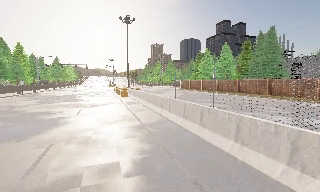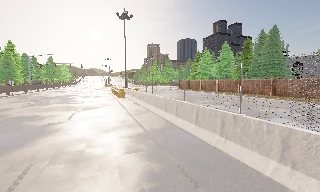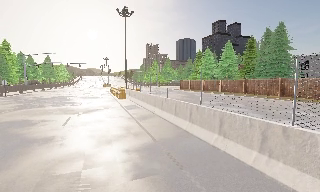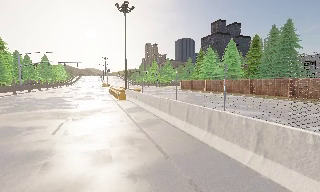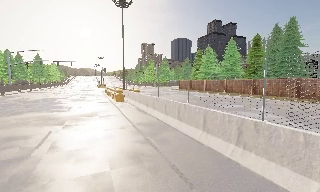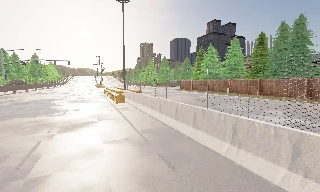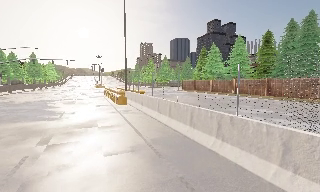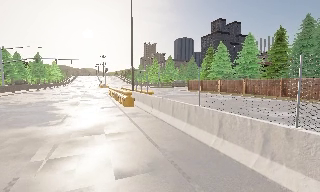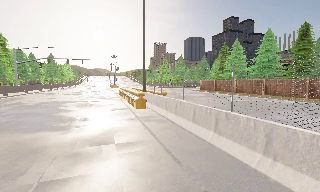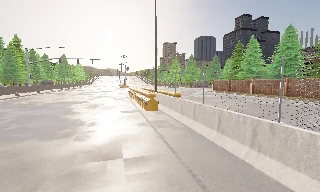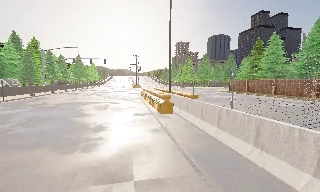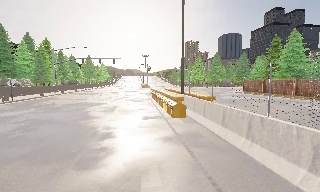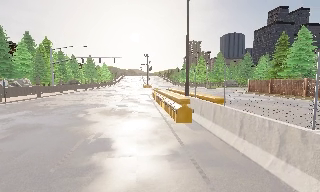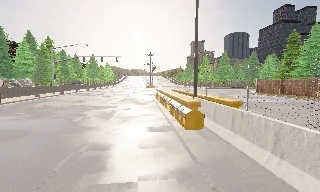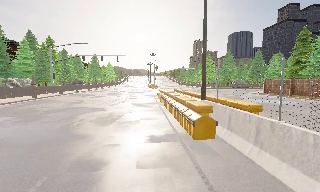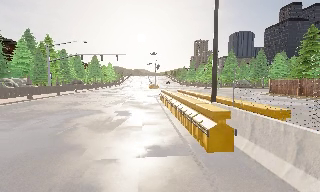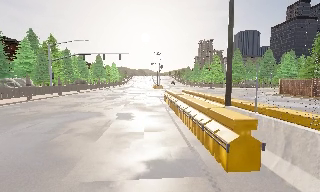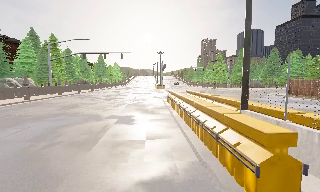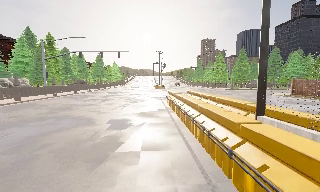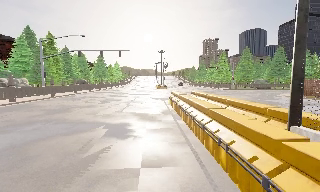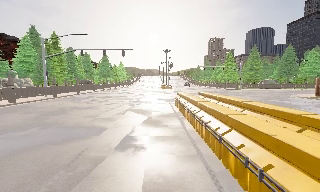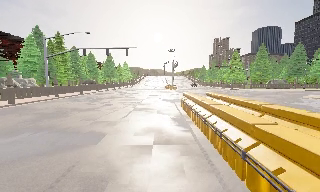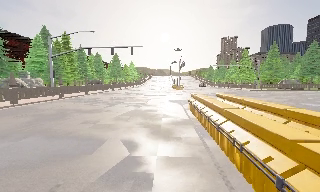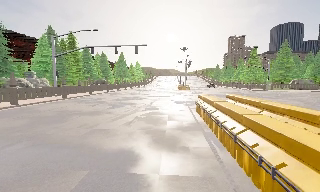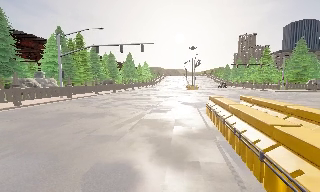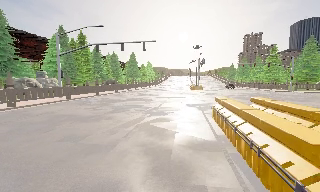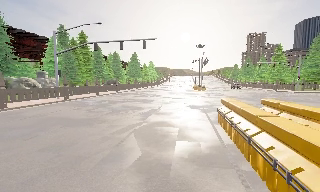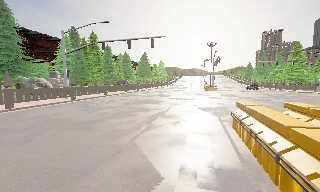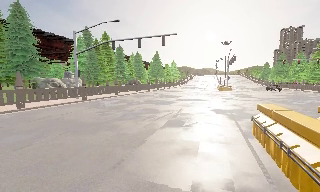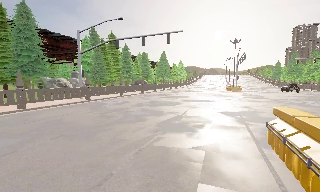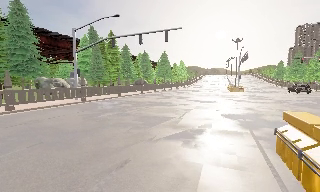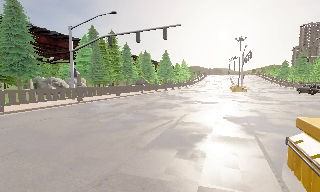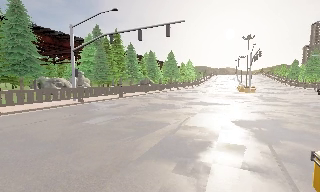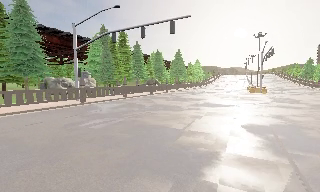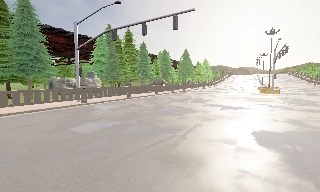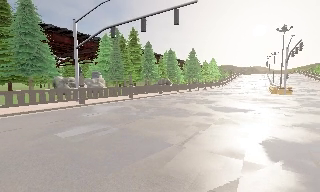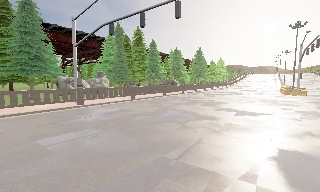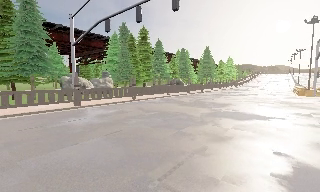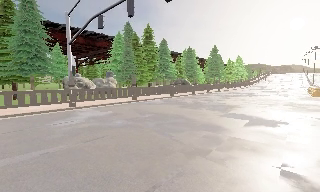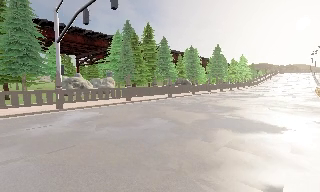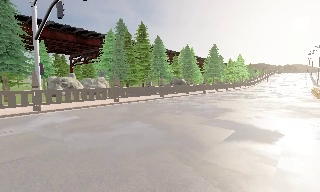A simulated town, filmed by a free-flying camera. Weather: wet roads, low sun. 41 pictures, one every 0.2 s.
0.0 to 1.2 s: The camera travels forward, about 8 m, so what stands in front looms larger.
1.2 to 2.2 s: The camera swings to its left by about 15 degrees, and the scene slides to the right. It travels forward, about 6 m, so what stands in front looms larger.
2.2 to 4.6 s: The camera pans to its left, which is counterclockwise from overhead, by about 15 degrees. It travels forward, about 12 m, so what stands in front looms larger.
4.6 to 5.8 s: The camera swings to its left by about 15 degrees, and the scene slides to the right. It travels forward, about 5 m, so what stands in front looms larger.
5.8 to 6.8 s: The camera travels forward and to its right, about 4 m, so what stands in front looms larger.
6.8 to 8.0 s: The camera pans to its left, which is counterclockwise from overhead, by about 10 degrees. It travels forward and to its right, about 7 m, so what stands in front looms larger.
The film runs backward here.
